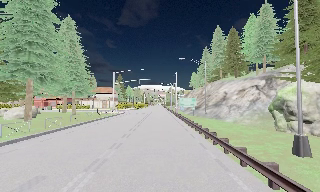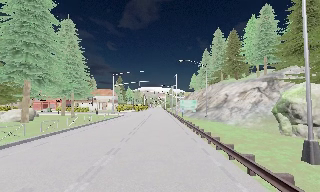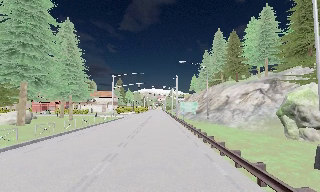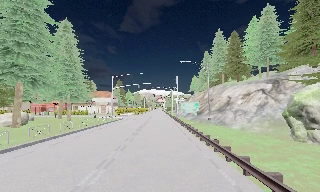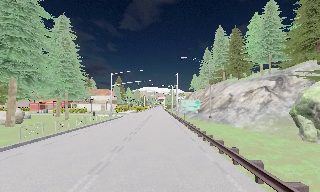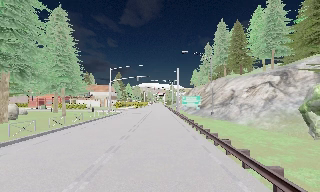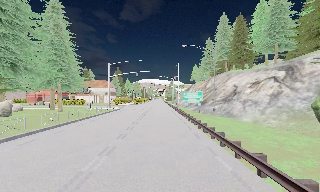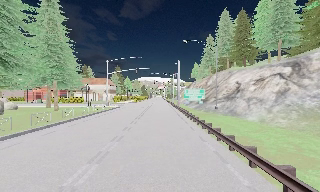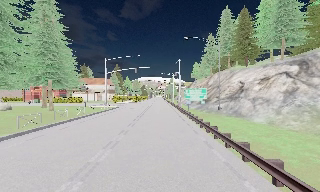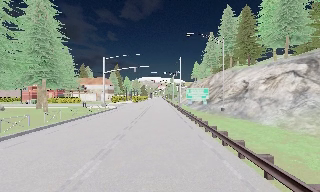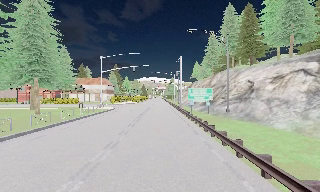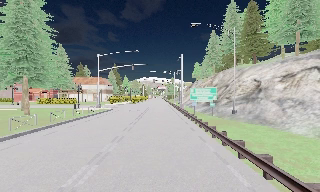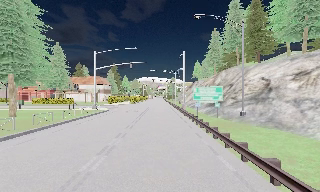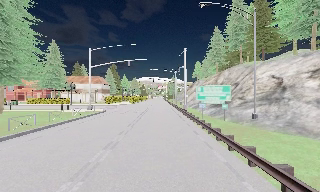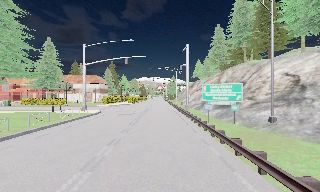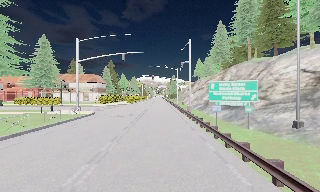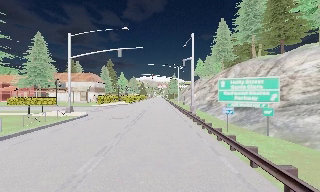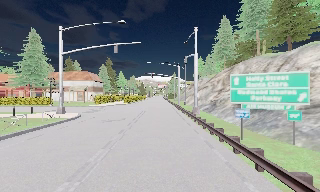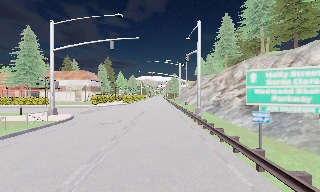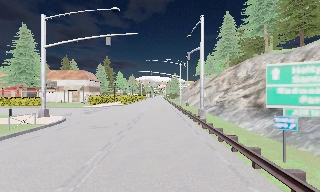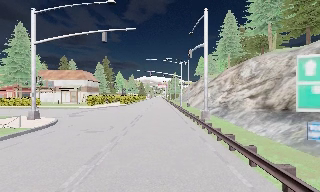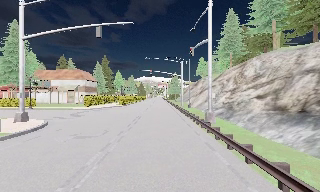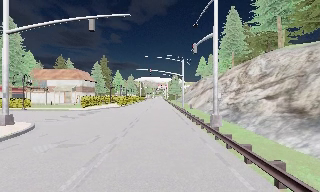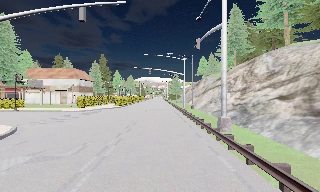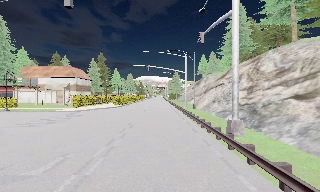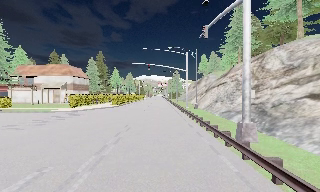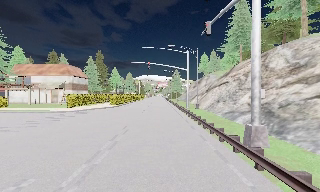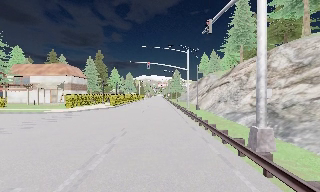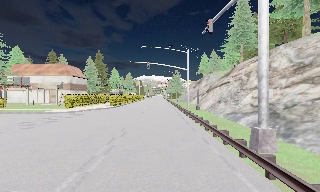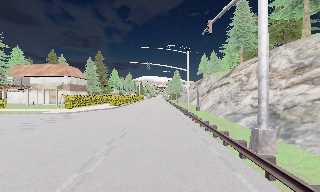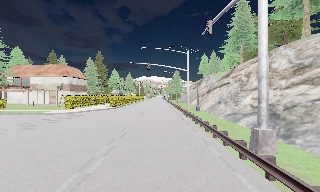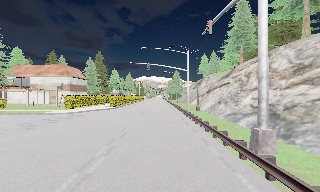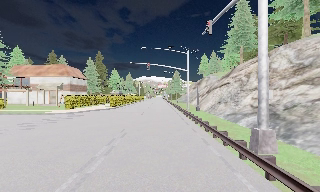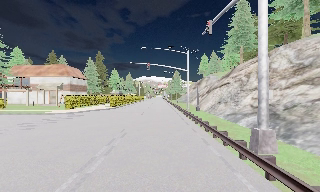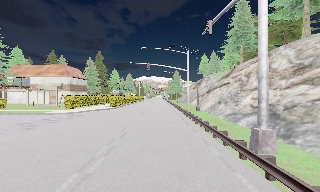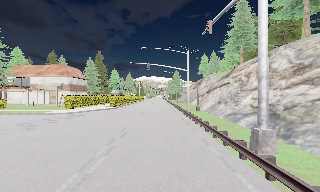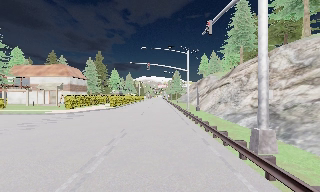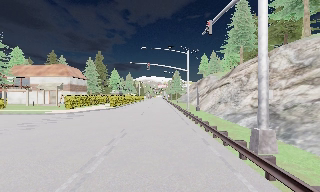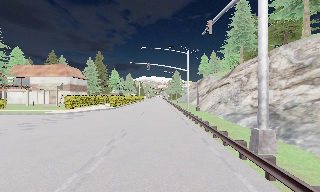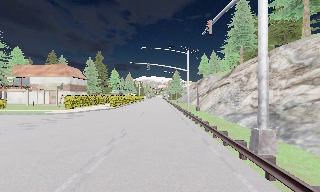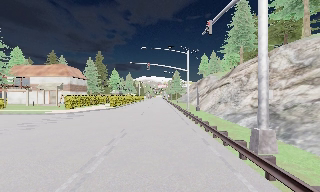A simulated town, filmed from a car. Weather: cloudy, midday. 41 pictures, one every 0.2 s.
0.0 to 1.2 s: The camera travels forward, about 3 m, so what stands in front looms larger. It gains speed.
1.2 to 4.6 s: The camera travels forward, about 20 m, so what stands in front looms larger.
4.6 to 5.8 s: The camera travels forward, about 3 m, so what stands in front looms larger. It loses speed.
5.8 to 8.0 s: The camera keeps its place and its aim.
The film runs forward here.
